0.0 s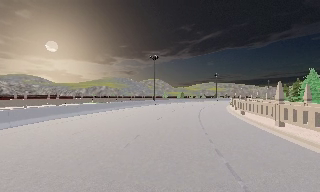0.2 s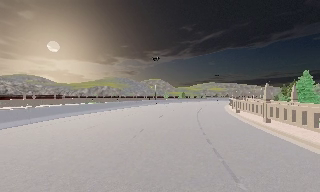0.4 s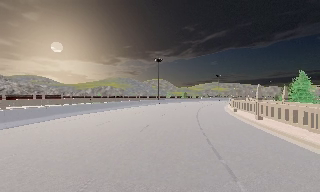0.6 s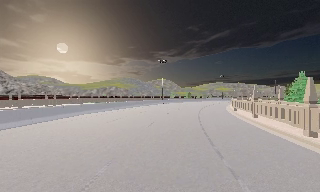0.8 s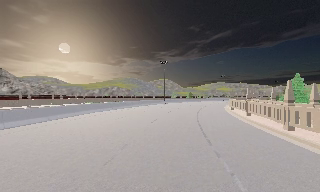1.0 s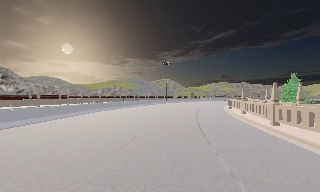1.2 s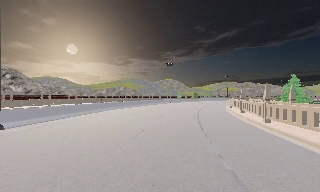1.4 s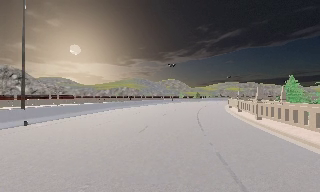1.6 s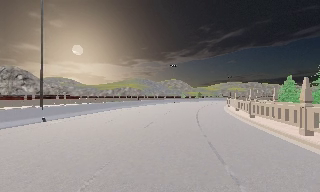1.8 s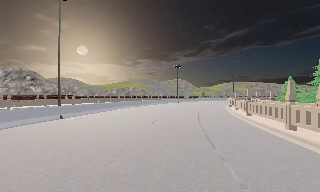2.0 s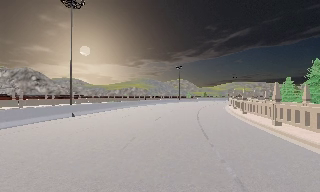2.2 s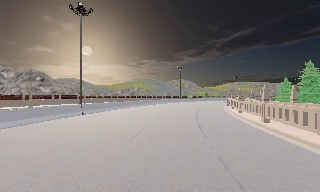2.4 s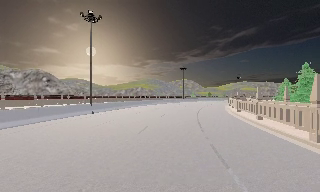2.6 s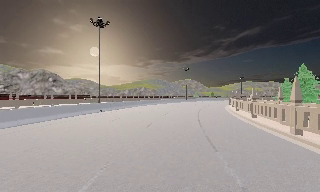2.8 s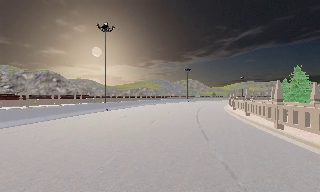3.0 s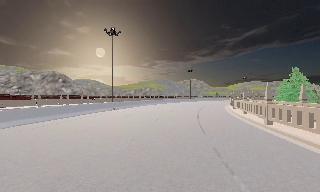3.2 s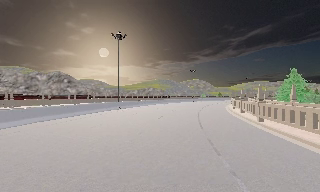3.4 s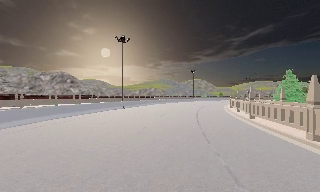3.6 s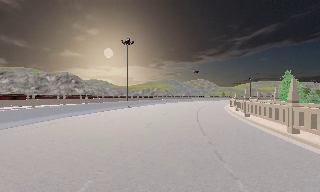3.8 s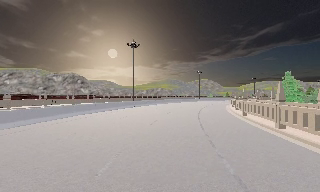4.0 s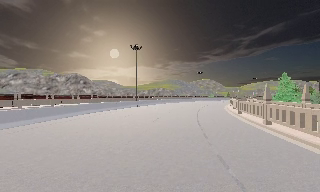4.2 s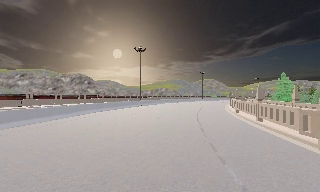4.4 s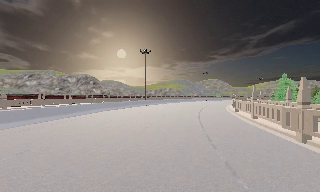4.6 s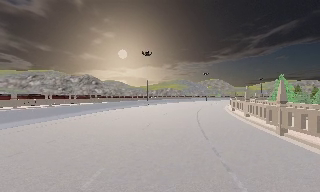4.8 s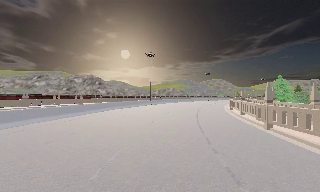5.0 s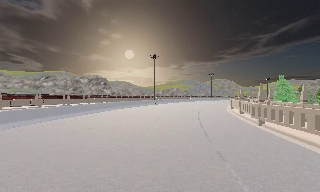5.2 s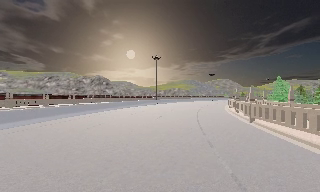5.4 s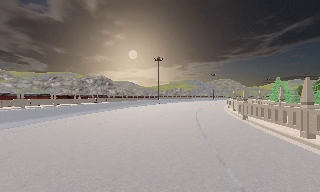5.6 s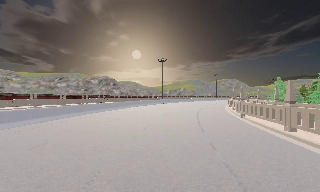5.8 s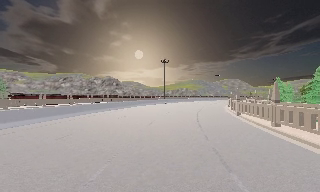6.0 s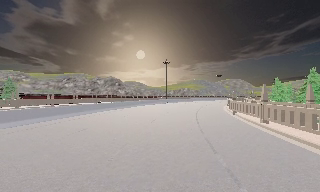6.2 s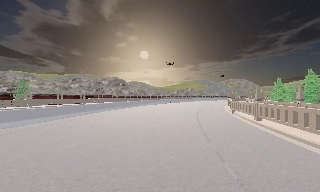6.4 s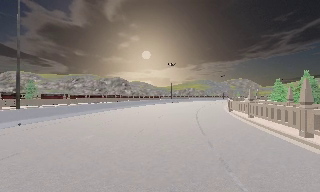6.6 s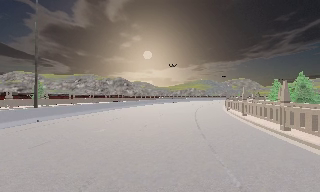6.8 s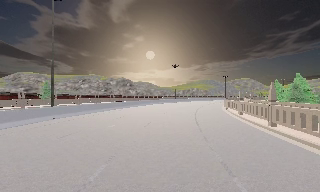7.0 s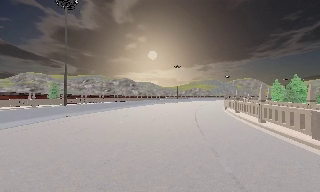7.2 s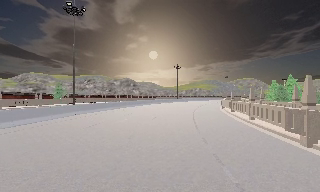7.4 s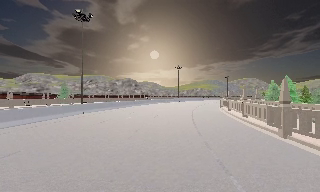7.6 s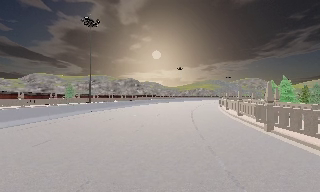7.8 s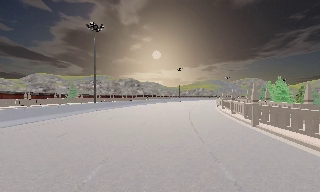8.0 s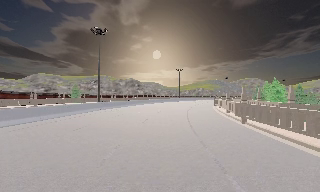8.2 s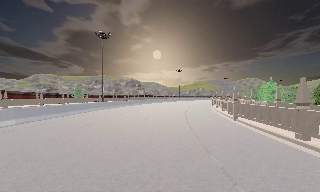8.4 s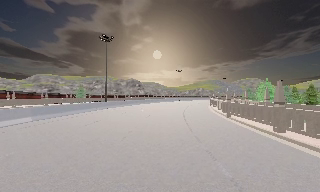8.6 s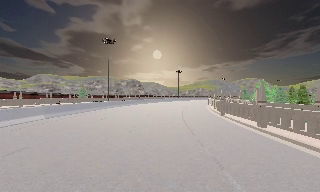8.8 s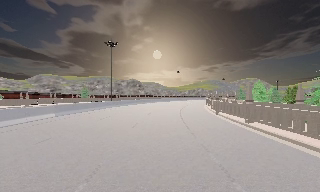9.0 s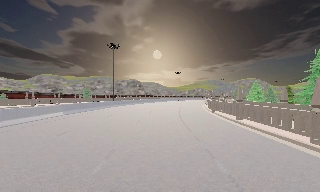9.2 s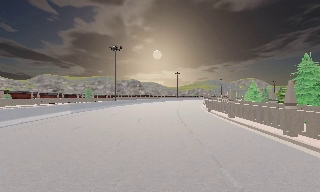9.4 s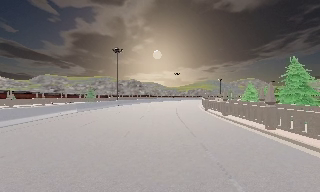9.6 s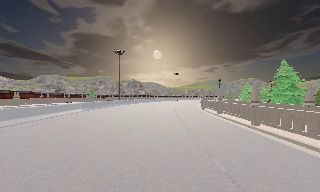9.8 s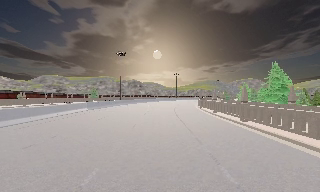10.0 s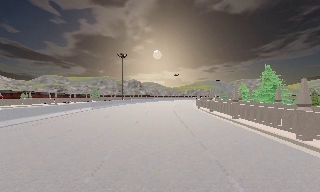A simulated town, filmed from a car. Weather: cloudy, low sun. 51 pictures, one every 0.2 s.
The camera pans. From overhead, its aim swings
counterclockwise.
The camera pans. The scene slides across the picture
to the right.
0.0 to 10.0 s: The camera swings to its left by about 35 degrees, and the scene slides to the right. It travels backward, about 70 m.
The film runs backward here.
